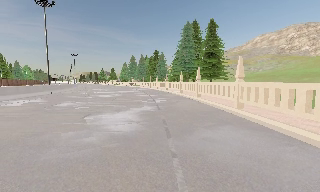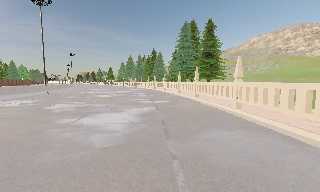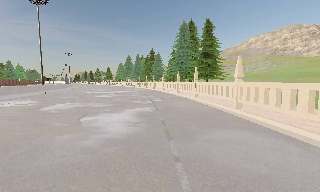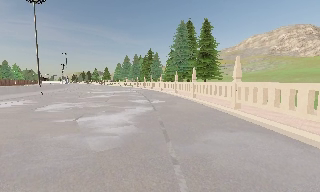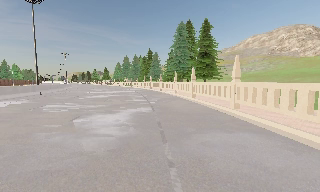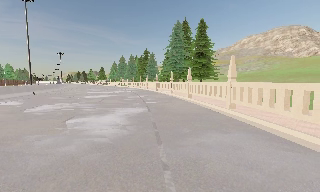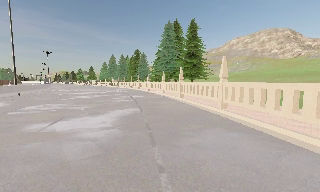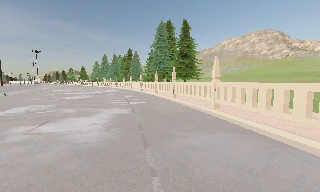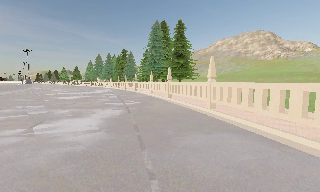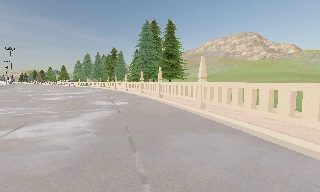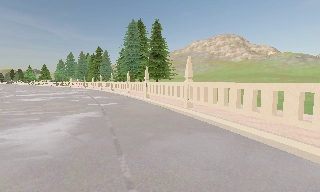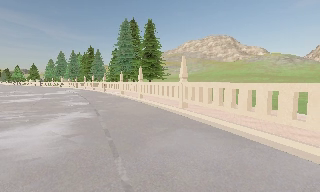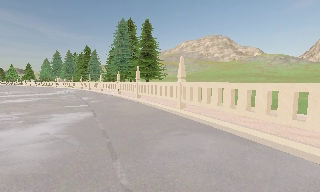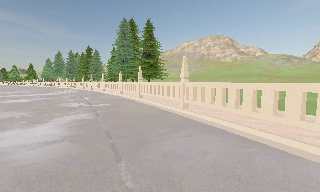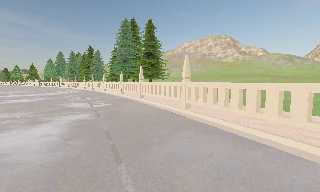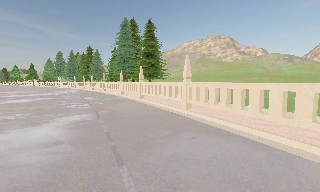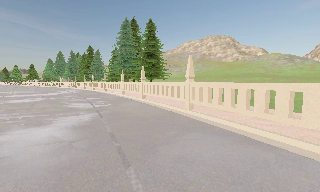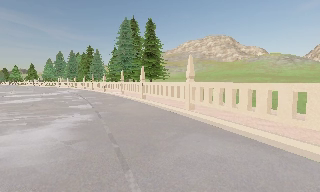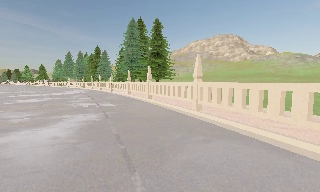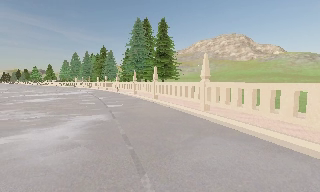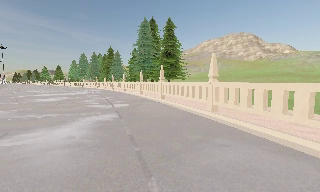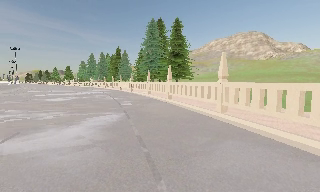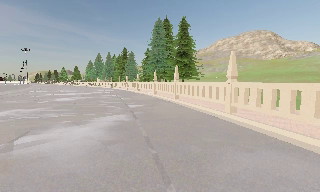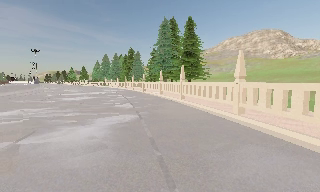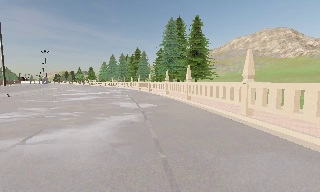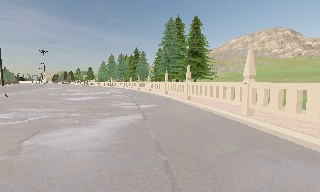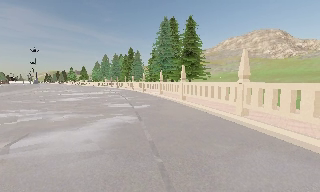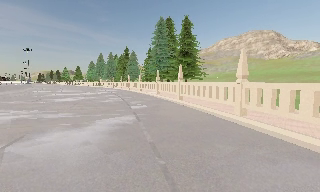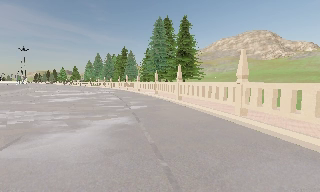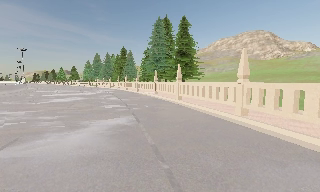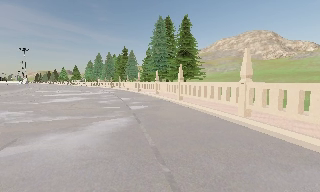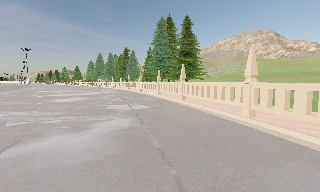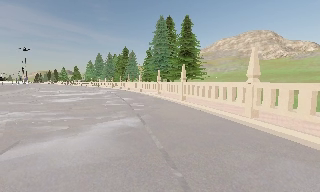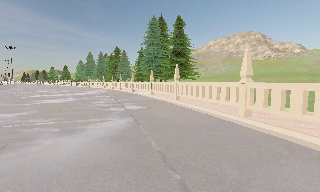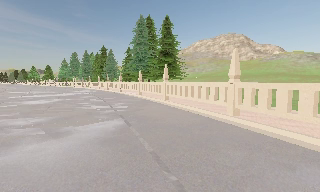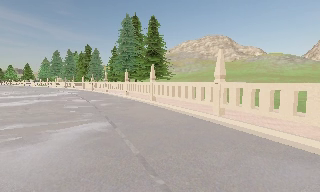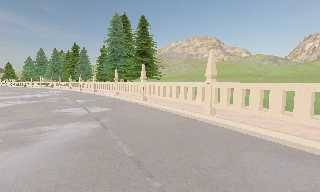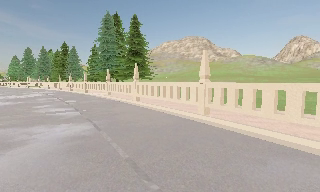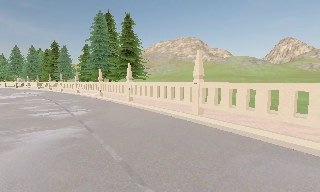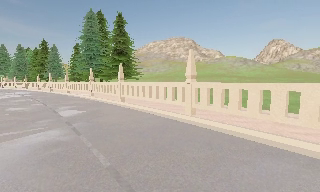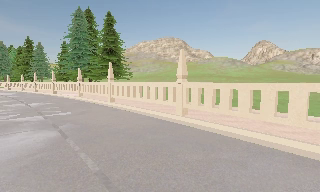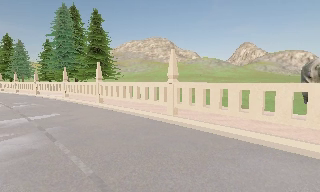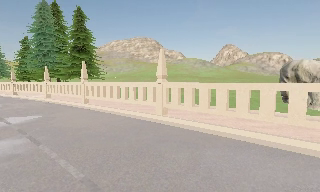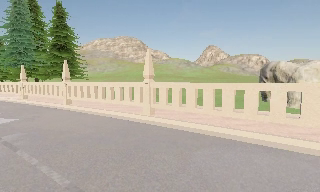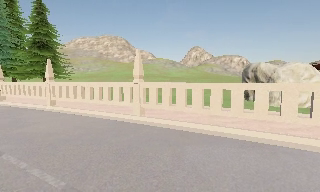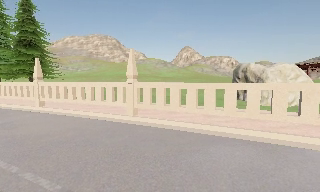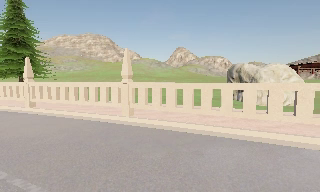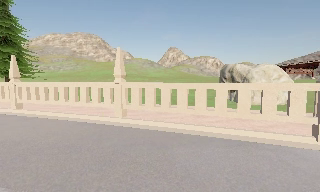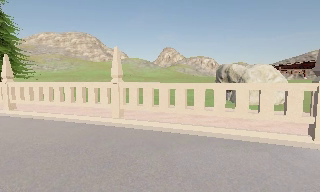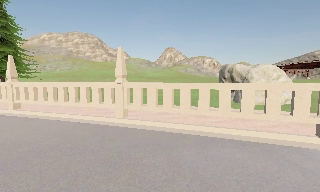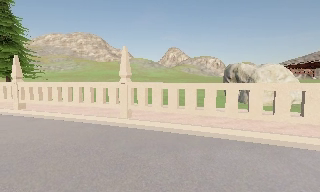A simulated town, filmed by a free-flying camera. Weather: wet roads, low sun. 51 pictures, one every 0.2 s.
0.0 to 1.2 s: The camera travels forward, about 0.5 m, so what stands in front looms larger.
1.2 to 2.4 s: The camera swings to its right by about 15 degrees, and the scene slides to the left. It travels forward, about 0.5 m, so what stands in front looms larger.
2.4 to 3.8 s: The camera travels forward, about 0.5 m, so what stands in front looms larger.
3.8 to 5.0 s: The camera swings to its left by about 10 degrees, and the scene slides to the right. It travels forward, about 0.5 m, so what stands in front looms larger.
5.0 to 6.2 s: The camera travels forward, about 0.5 m, so what stands in front looms larger.
6.2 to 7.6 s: The scene slides to the left, as the camera pans about 20 degrees to its right. It travels forward and to its left, about 0.5 m, so what stands in front looms larger.
7.6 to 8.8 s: The scene slides to the left, as the camera pans about 25 degrees to its right.
8.8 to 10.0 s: The camera shifts only a little, or ends up much as it began.
The film runs forward here.
